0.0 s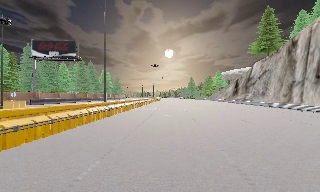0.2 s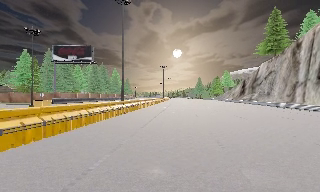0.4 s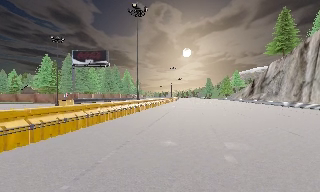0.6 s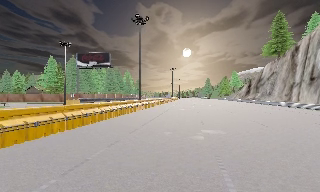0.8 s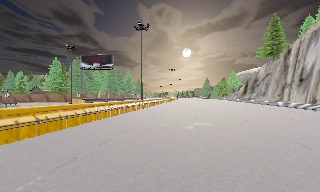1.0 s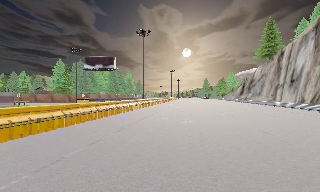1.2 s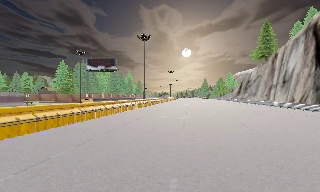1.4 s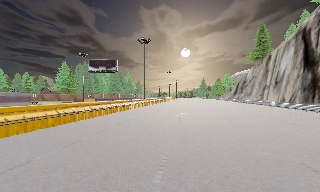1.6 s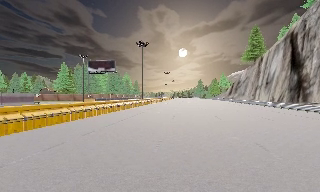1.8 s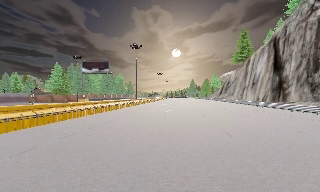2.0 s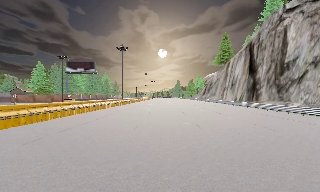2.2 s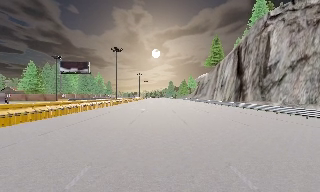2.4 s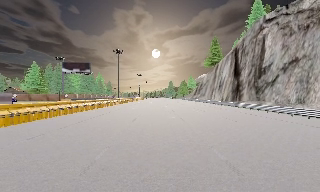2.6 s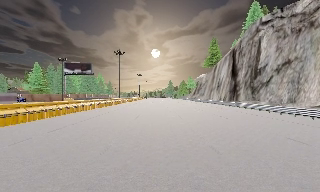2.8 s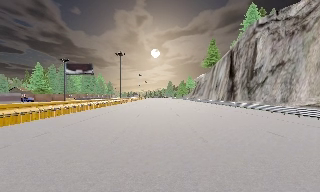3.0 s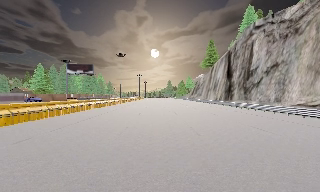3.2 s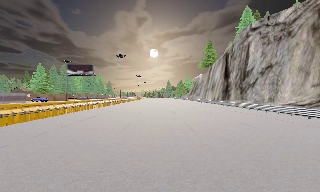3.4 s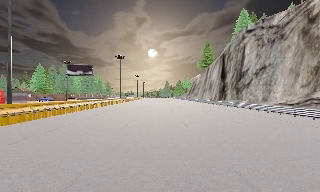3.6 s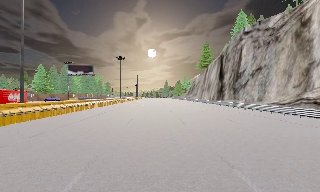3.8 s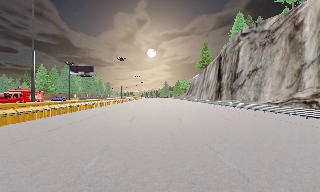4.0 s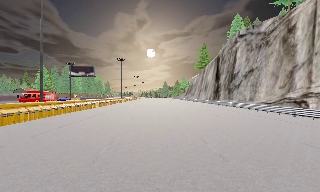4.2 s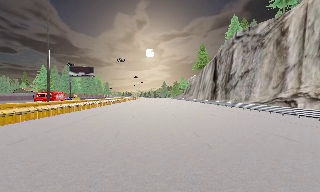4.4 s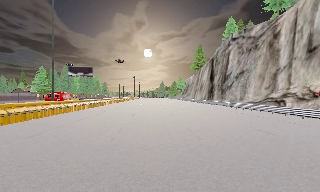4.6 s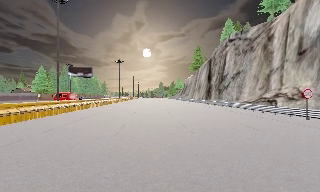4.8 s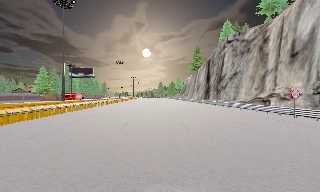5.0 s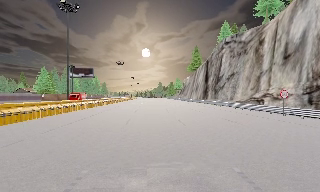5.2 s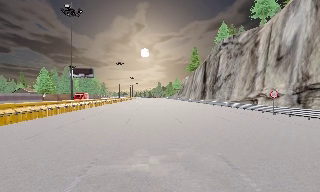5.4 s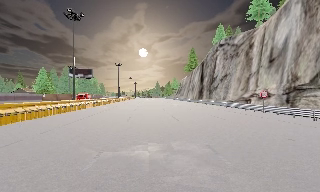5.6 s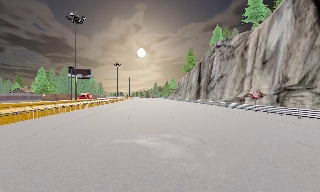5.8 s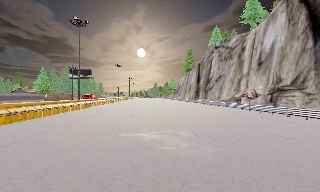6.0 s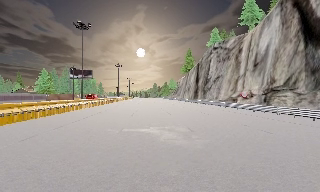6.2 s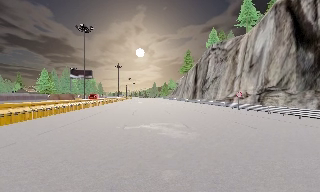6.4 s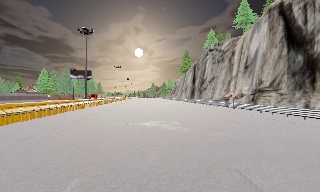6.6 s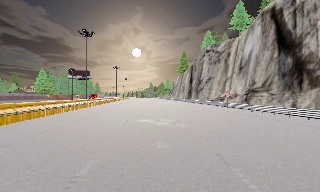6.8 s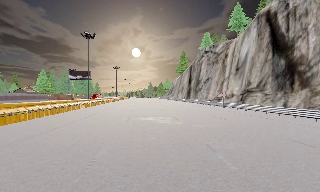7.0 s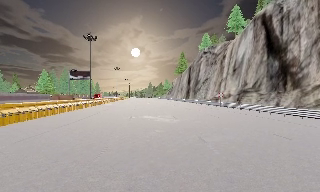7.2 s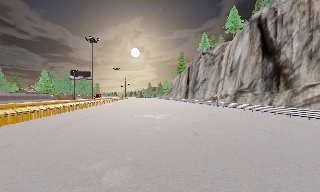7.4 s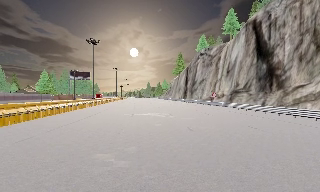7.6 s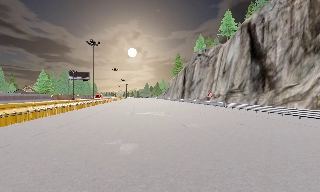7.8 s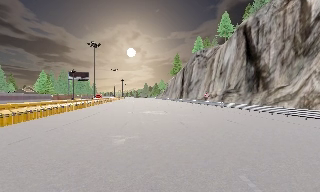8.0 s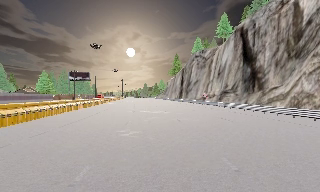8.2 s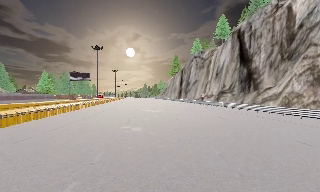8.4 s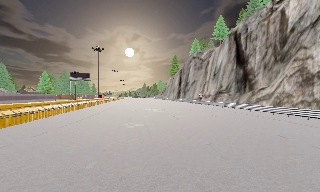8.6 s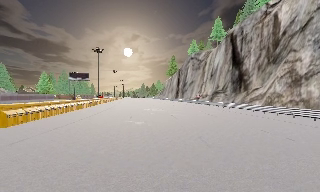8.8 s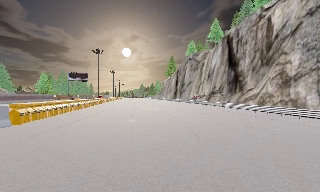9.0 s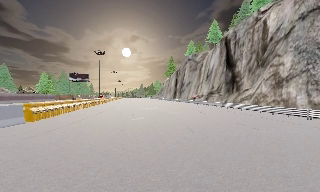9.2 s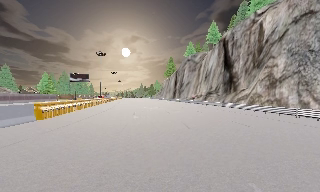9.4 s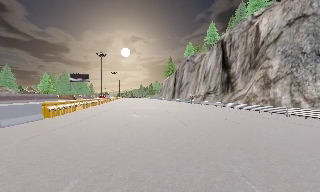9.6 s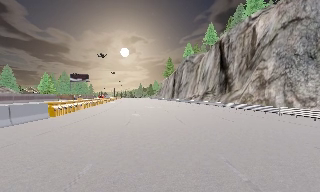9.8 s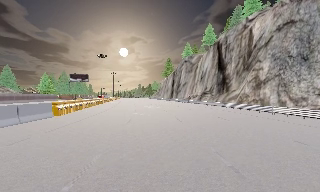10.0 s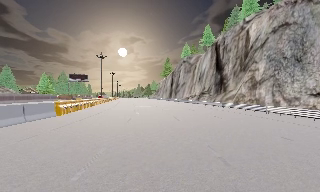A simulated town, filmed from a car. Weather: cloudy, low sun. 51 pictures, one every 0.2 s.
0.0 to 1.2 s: The camera travels backward, about 13 m, so what stands in front gets smaller.
1.2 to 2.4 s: The camera pans to its right, which is clockwise from overhead, by about 10 degrees. It travels backward, about 10 m, so what stands in front gets smaller.
2.4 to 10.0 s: The scene slides to the left, as the camera pans about 10 degrees to its right. It travels backward, about 35 m, so what stands in front gets smaller.
The film runs backward here.
